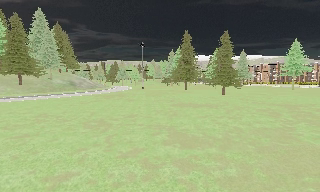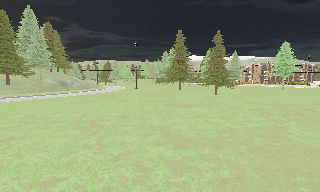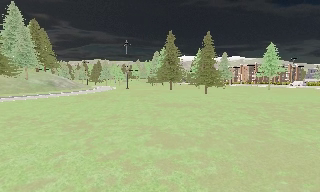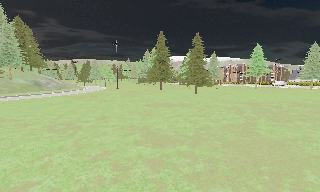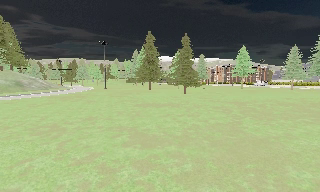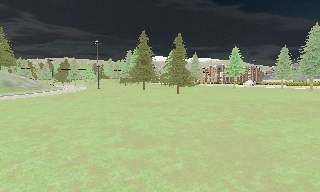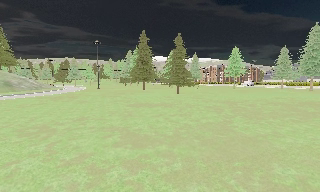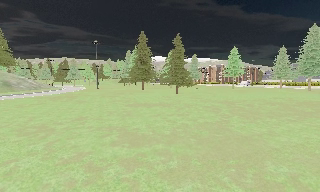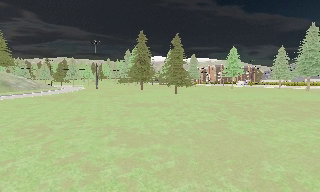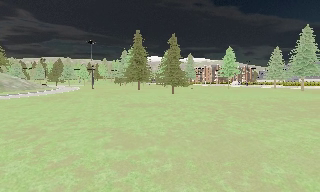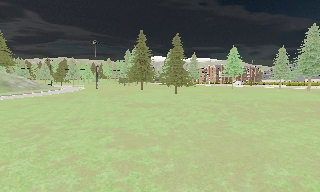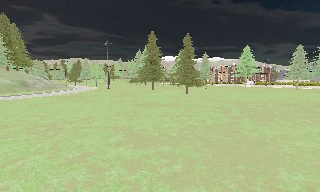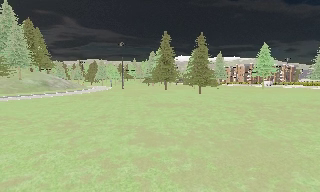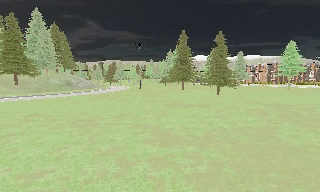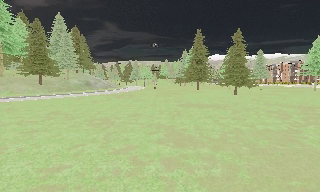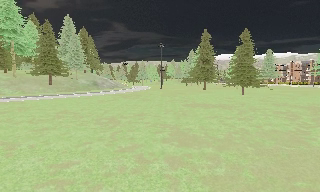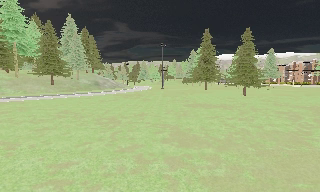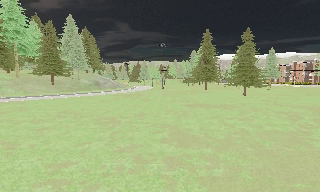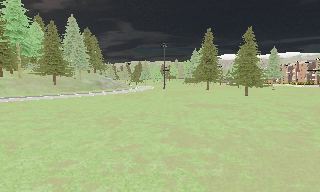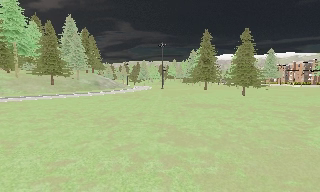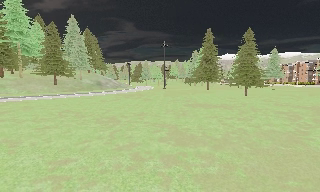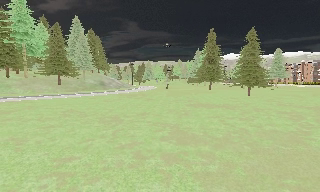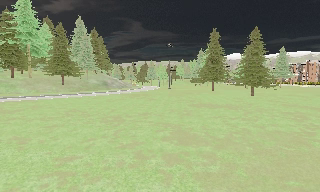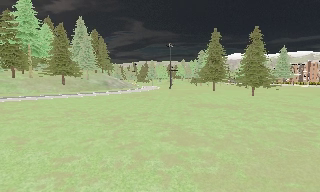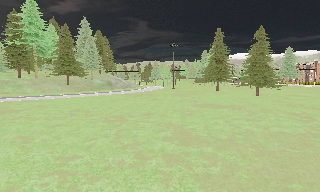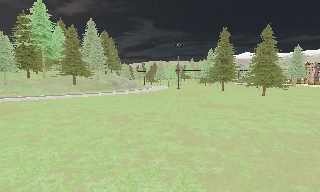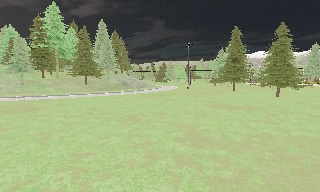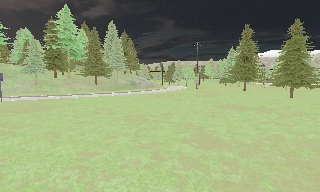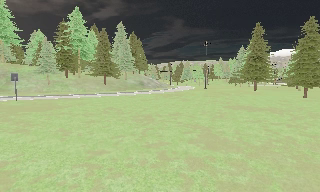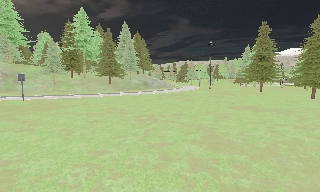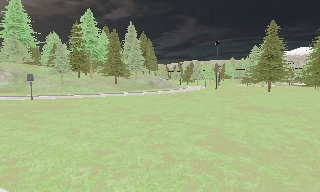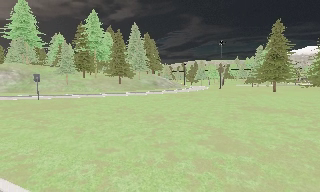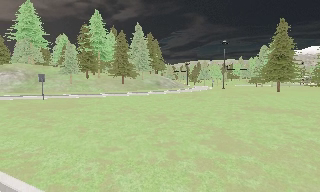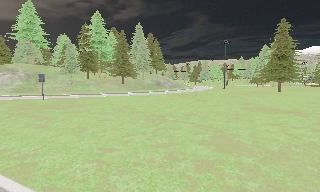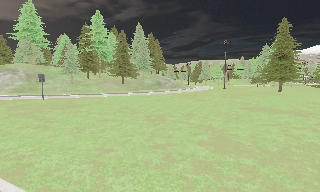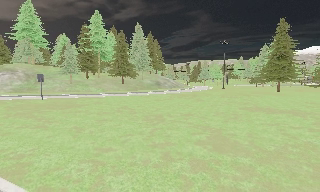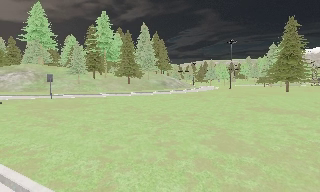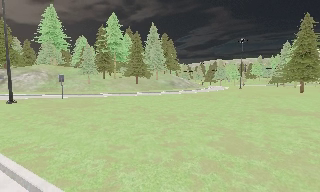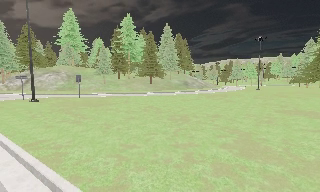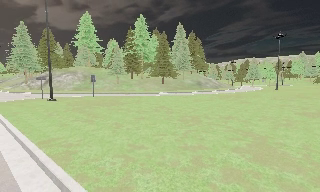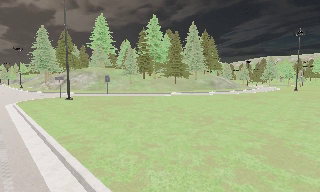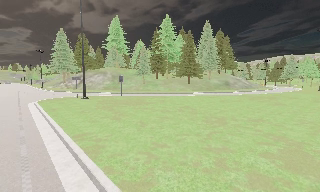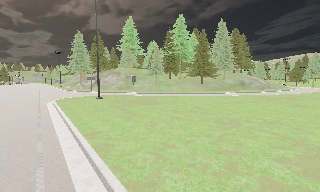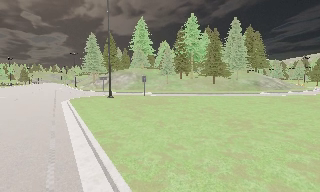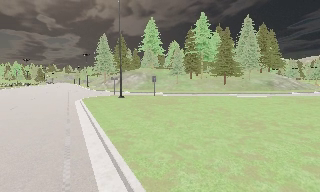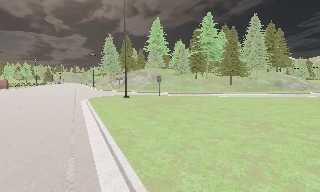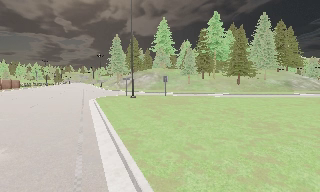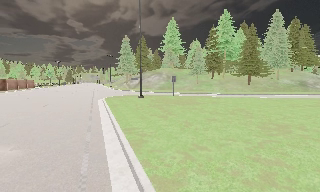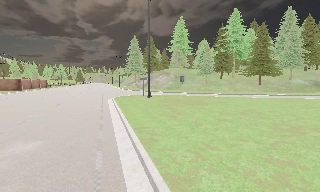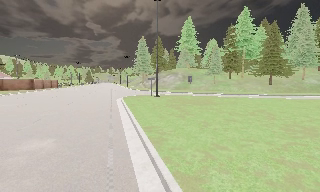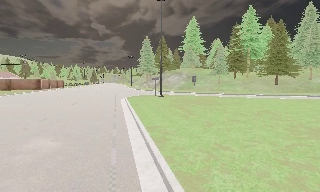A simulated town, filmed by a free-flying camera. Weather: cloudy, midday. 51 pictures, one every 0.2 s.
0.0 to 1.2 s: The scene slides to the left, as the camera pans about 15 degrees to its right.
1.2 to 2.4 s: The camera shifts only a little, or ends up much as it began.
2.4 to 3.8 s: The camera swings to its left by about 15 degrees, and the scene slides to the right.
3.8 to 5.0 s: The camera shifts only a little, or ends up much as it began.
5.0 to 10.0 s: The camera pans to its left, which is counterclockwise from overhead, by about 65 degrees. It travels to its right, about 1 m.
The film runs forward here.
